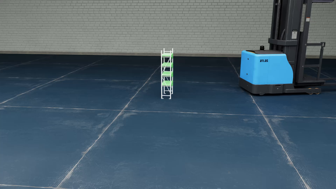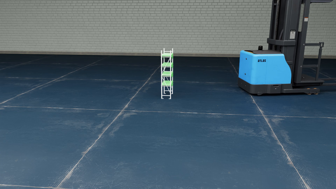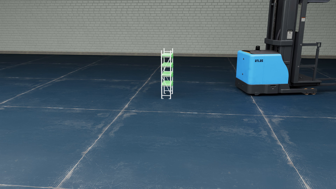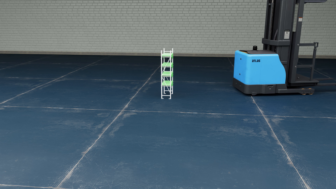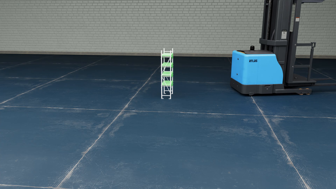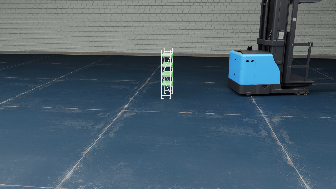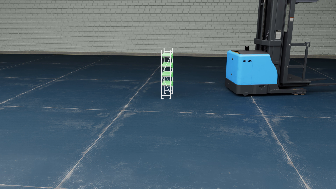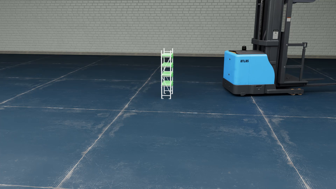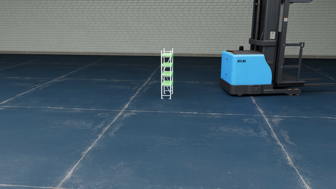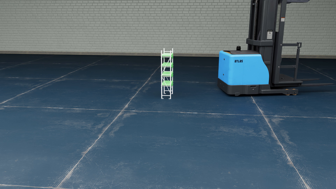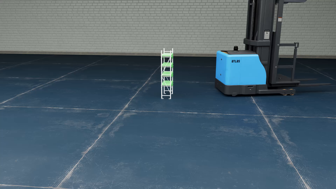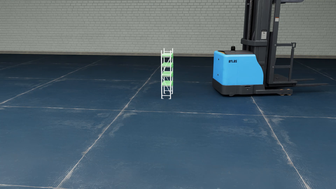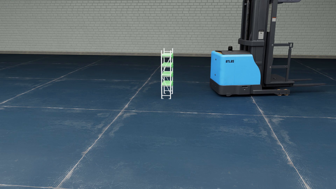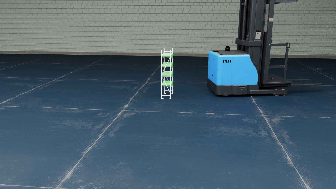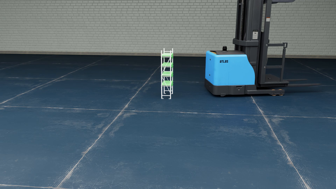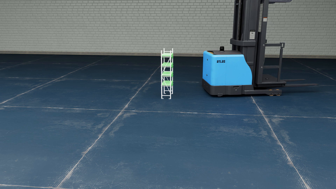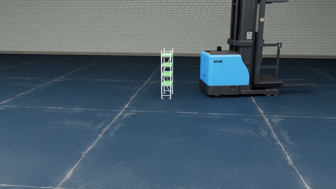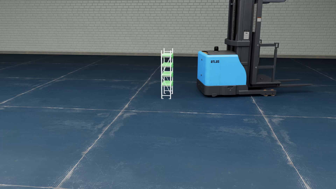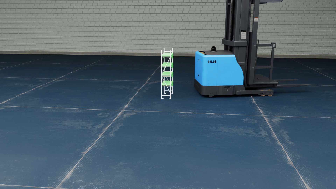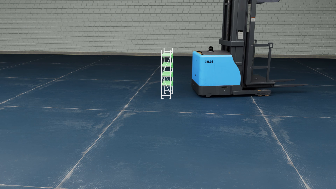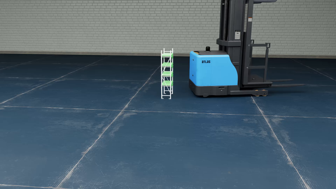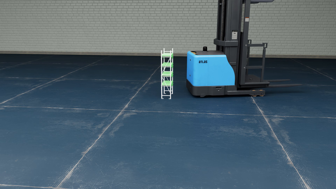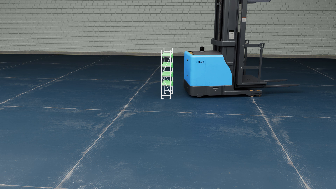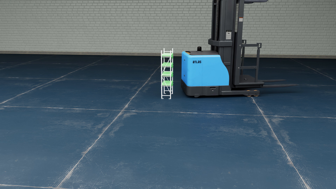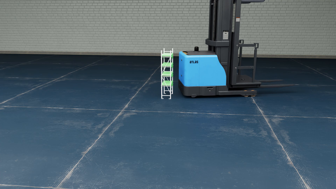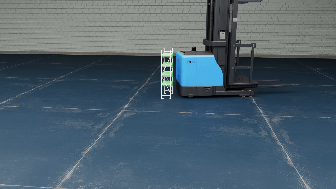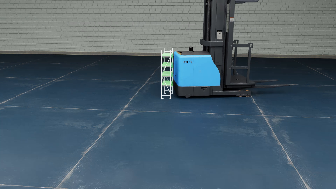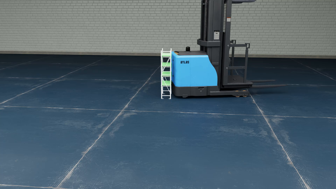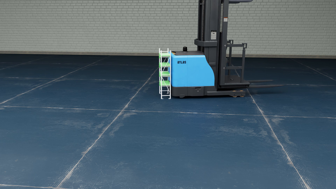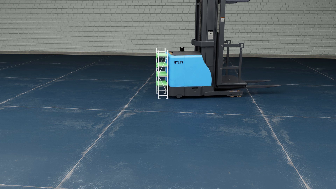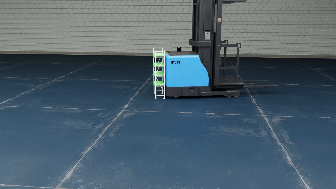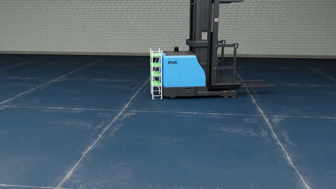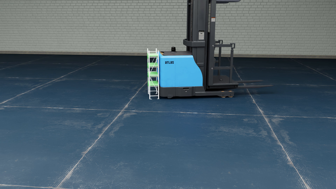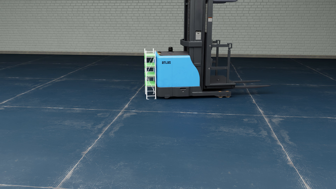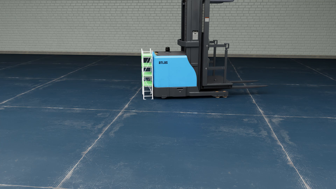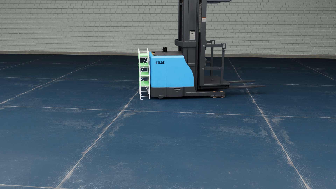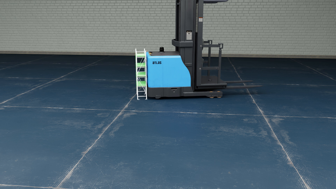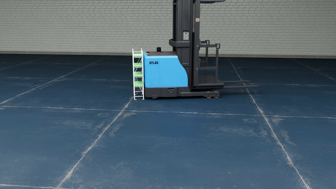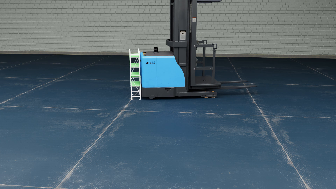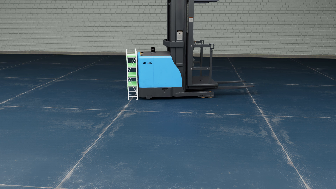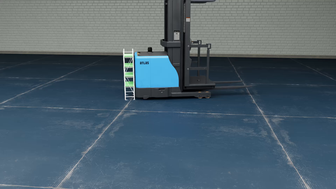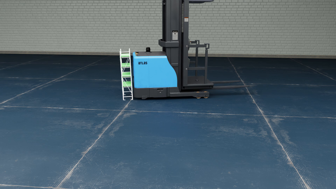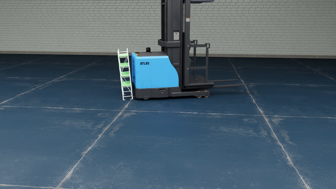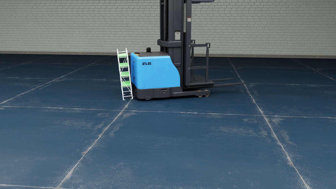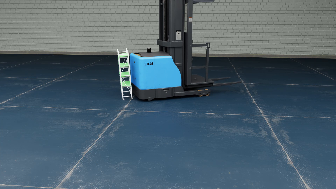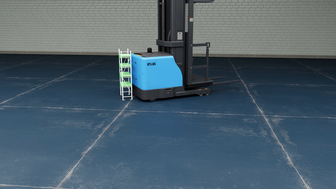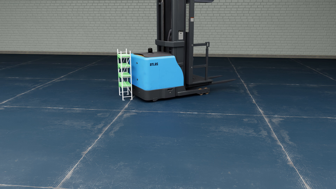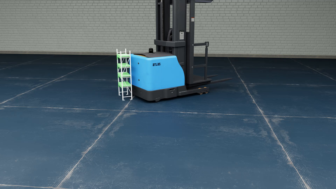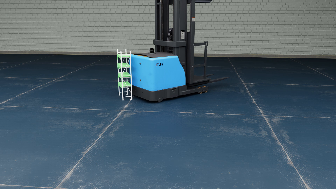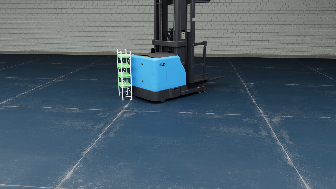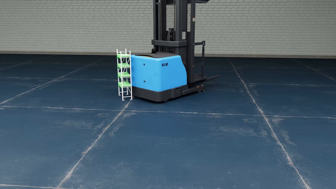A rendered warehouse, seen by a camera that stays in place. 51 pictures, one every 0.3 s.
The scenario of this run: A forklift runs into an object in its way.
